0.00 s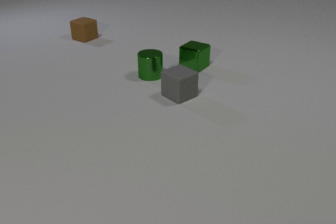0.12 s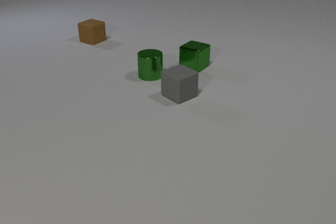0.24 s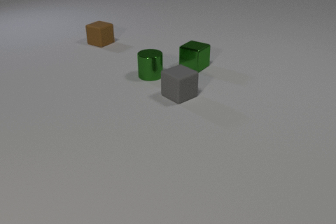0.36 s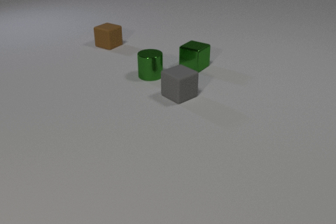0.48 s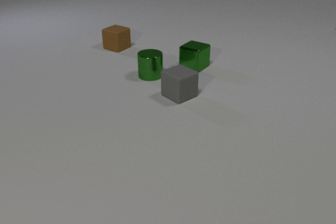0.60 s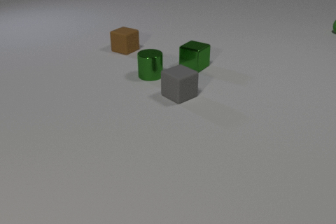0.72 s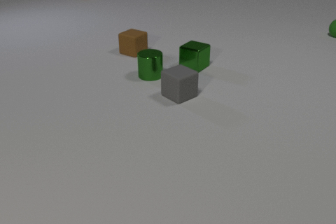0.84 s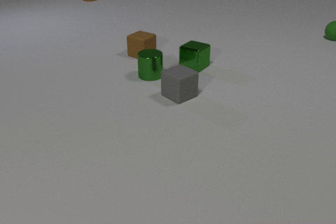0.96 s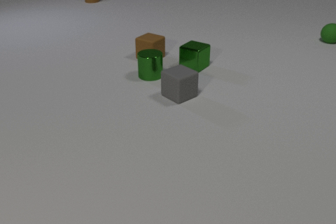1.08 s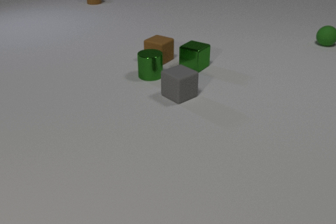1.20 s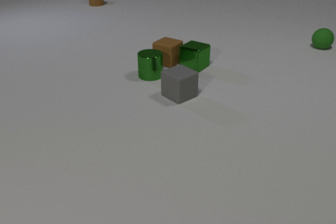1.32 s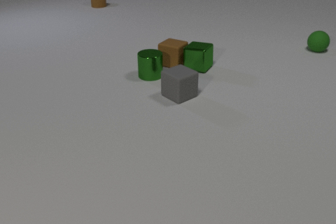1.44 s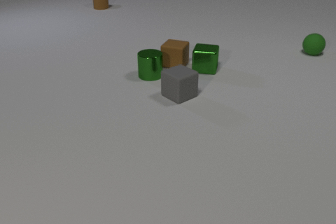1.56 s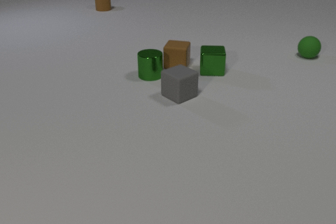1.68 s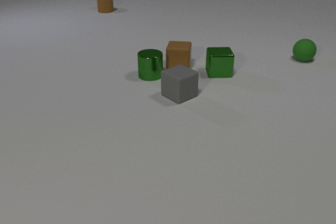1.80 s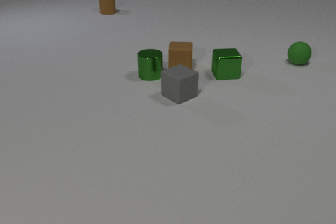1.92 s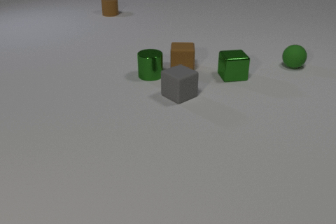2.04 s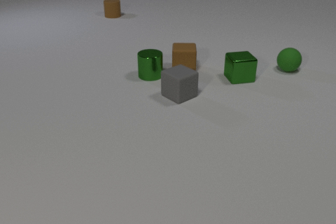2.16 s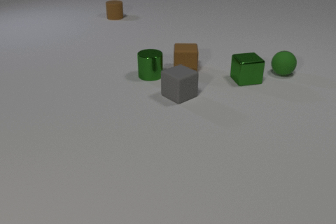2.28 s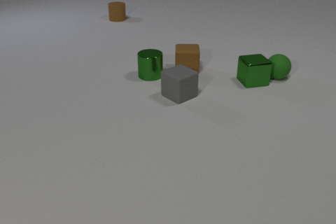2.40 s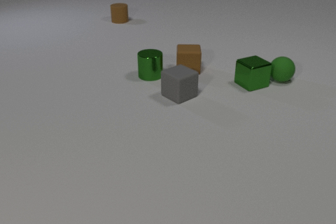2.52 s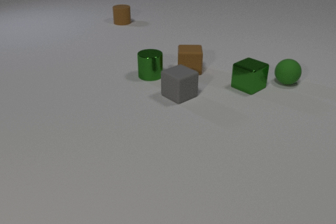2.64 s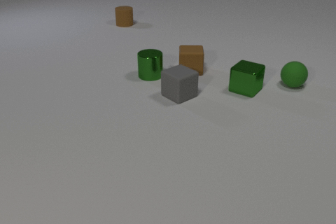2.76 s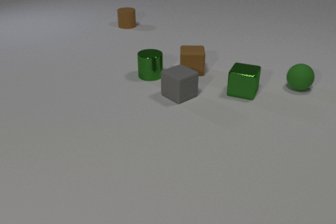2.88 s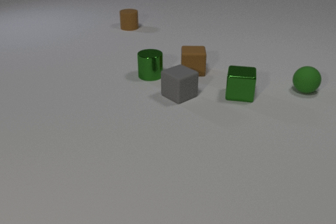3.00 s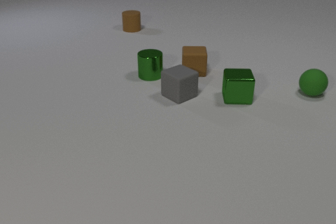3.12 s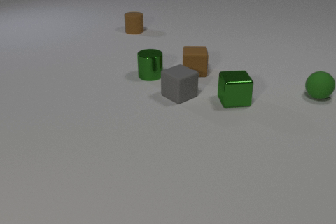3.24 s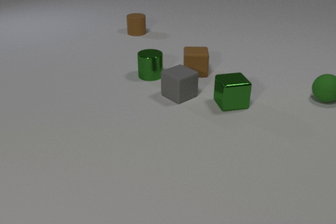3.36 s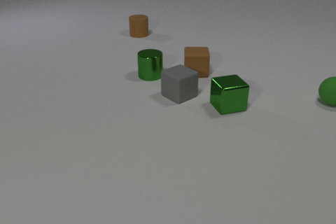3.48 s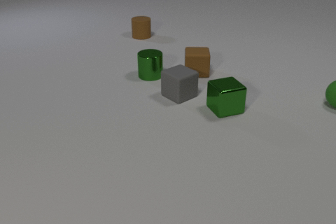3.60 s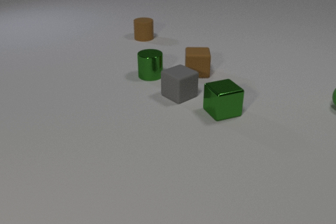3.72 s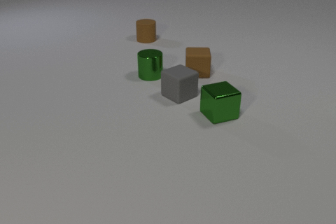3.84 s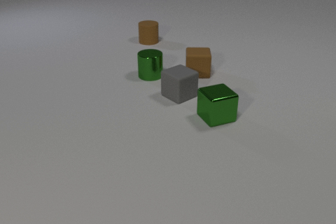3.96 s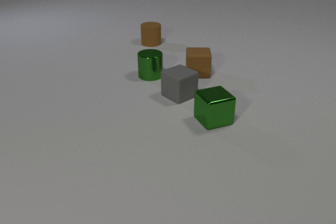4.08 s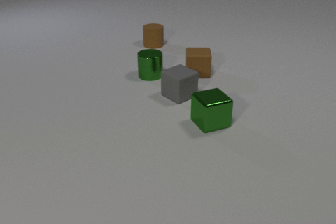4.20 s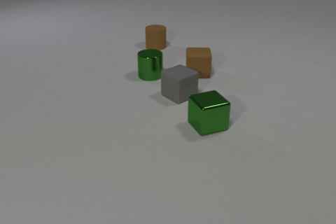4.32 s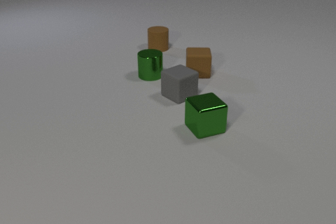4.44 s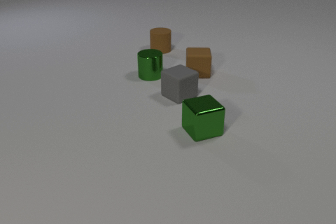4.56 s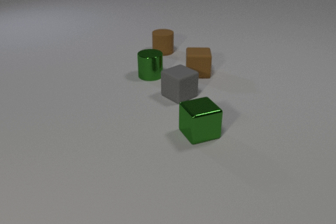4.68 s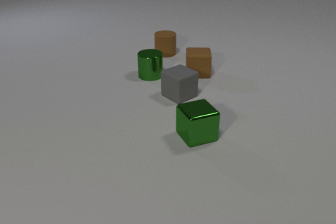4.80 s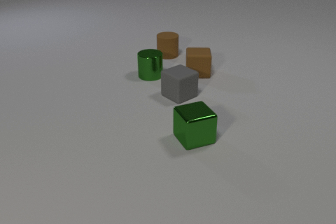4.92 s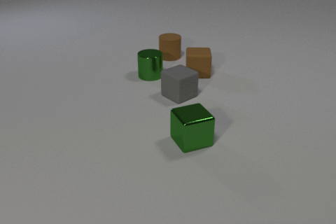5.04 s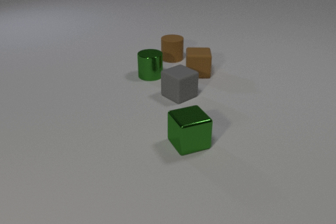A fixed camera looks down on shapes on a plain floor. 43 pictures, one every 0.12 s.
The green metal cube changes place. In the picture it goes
toward the camera.
The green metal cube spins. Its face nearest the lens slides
to the right.
0.00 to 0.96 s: The brown rubber cube slides to the right and toward the camera. The brown rubber cylinder comes in at the top edge, slides toward the camera. The green rubber sphere comes in at the right edge, rolls toward the camera.
0.96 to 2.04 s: The brown rubber cube slides to the right and toward the camera, spins counterclockwise seen from above by about 30 degrees, its near face sliding to the right. The green metal cube slides to the right and toward the camera, spins so that its near face slides to the right, counterclockwise seen from above. The brown rubber cylinder slides toward the camera. The green rubber sphere rolls toward the camera. The brown rubber cube and the green metal cube collide.
2.04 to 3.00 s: The brown rubber cube slides to the right and toward the camera. The green metal cube slides toward the camera, spins counterclockwise seen from above by about 75 degrees, its near face sliding to the right. The brown rubber cylinder slides toward the camera. The green rubber sphere rolls toward the camera and to the right. The green metal cube and the green rubber sphere collide.
3.00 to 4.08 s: The green metal cube slides toward the camera and to the left, spins so that its near face slides to the right, counterclockwise seen from above. The brown rubber cylinder slides toward the camera and to the right. The green rubber sphere rolls to the right and toward the camera, leaves at the right edge.
4.08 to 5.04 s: The green metal cube slides toward the camera and to the left. The brown rubber cylinder slides toward the camera and to the right.
Are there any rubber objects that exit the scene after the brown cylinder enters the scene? yes.
How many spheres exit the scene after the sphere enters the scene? 1.
How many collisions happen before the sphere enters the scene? 0.
